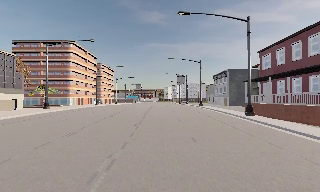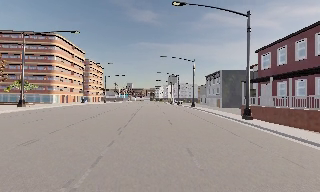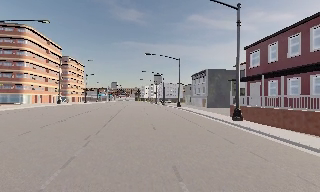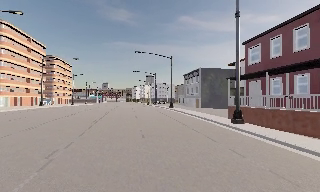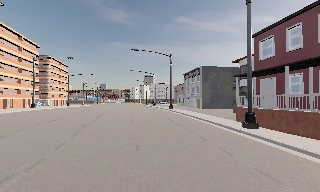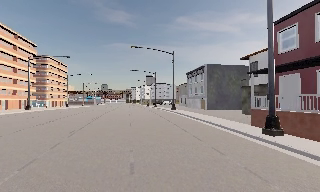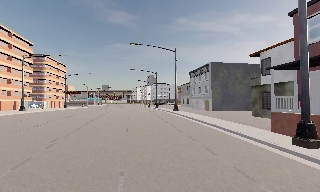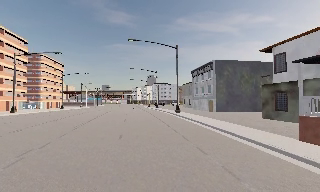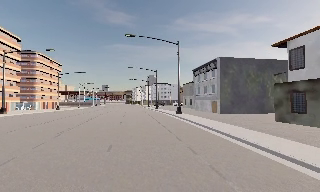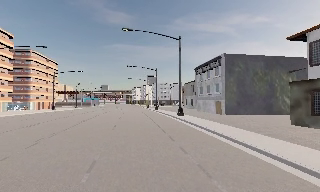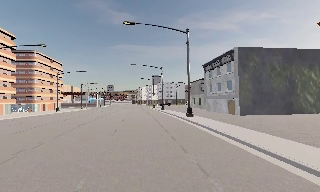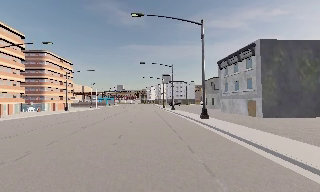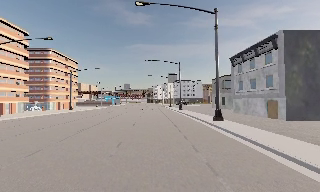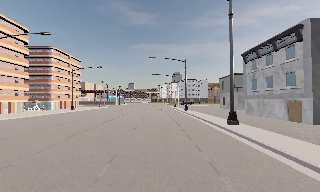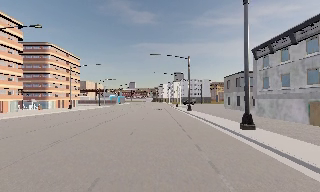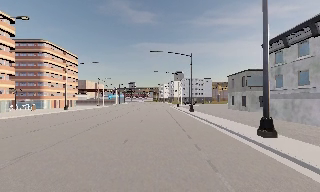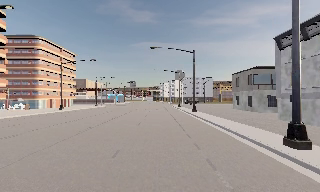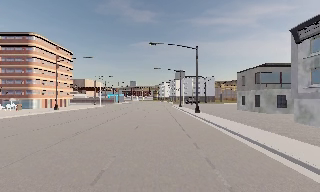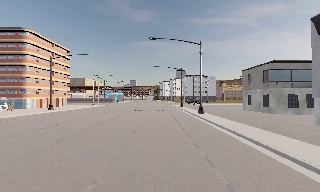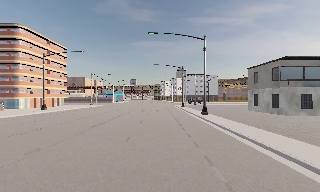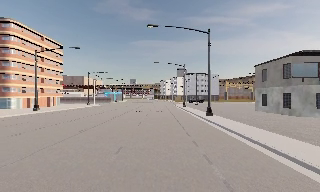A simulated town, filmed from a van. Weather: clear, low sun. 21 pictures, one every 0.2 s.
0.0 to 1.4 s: The camera pans to its right, which is clockwise from overhead, by about 10 degrees. It travels forward, about 13 m, so what stands in front looms larger.
1.4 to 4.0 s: The camera swings to its left by about 10 degrees, and the scene slides to the right. It travels forward, about 25 m, so what stands in front looms larger.
The film runs forward here.
